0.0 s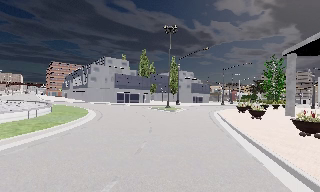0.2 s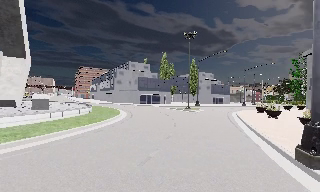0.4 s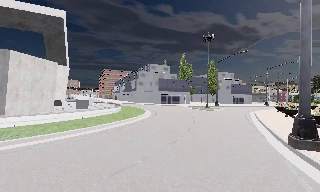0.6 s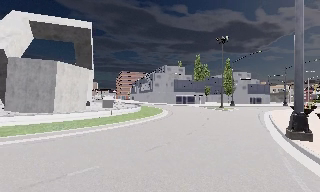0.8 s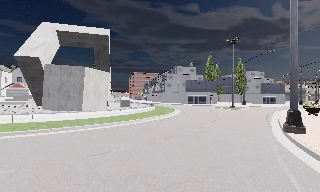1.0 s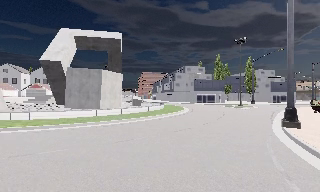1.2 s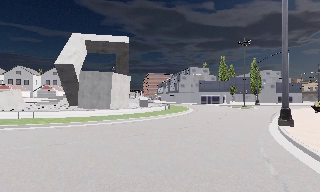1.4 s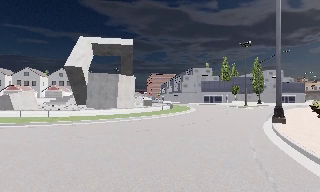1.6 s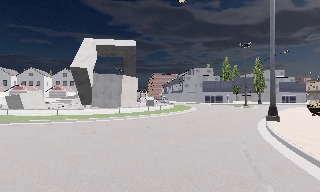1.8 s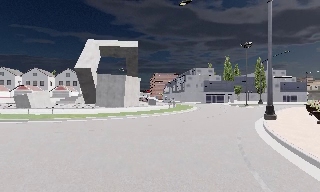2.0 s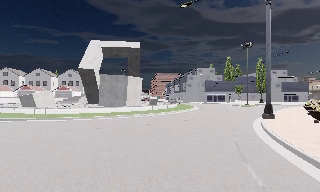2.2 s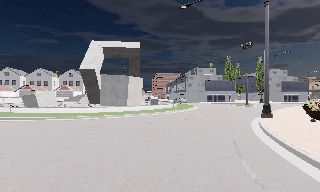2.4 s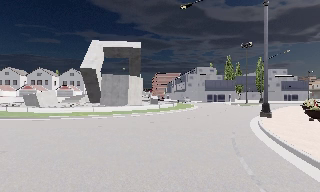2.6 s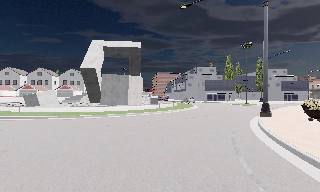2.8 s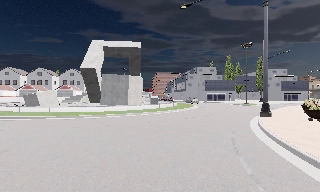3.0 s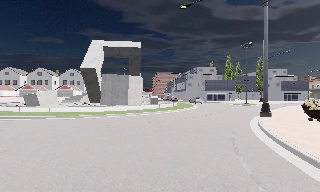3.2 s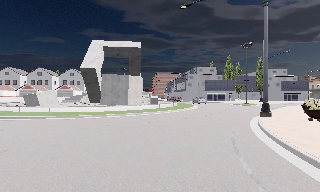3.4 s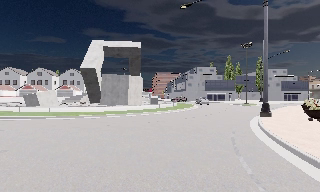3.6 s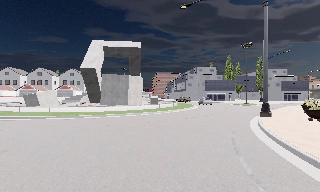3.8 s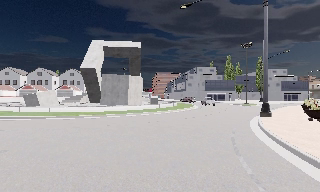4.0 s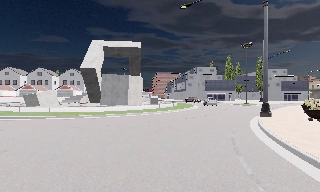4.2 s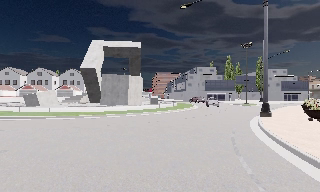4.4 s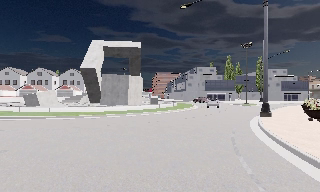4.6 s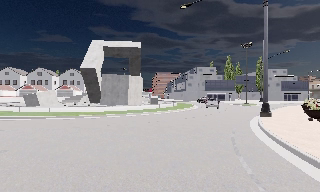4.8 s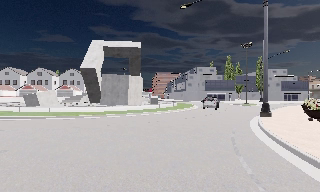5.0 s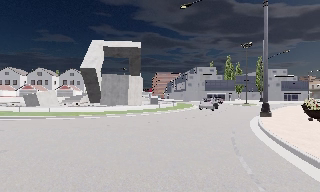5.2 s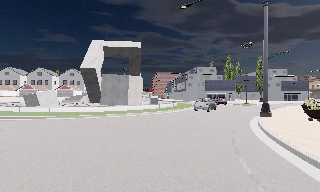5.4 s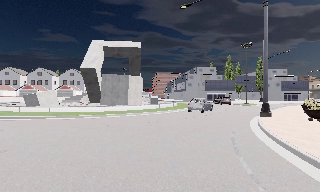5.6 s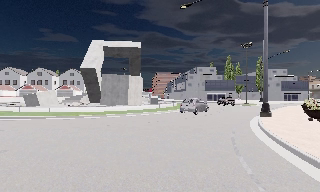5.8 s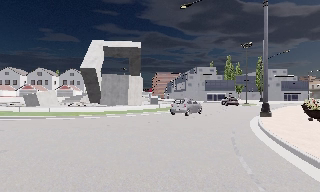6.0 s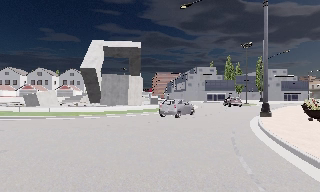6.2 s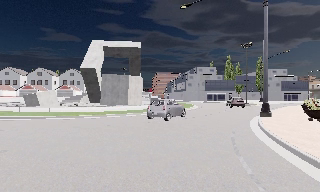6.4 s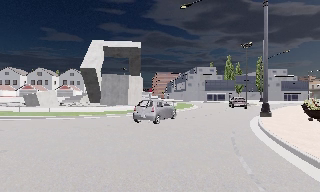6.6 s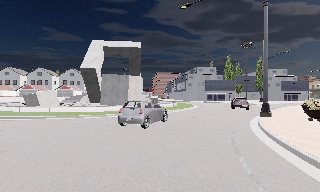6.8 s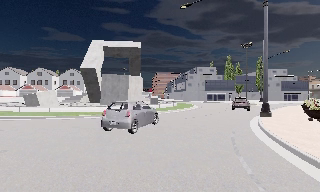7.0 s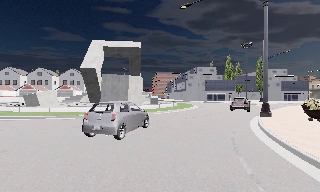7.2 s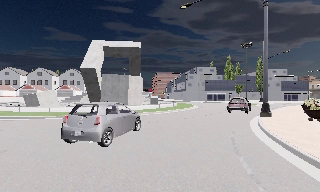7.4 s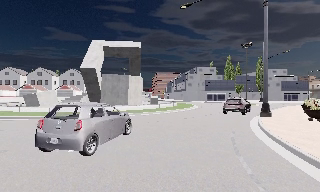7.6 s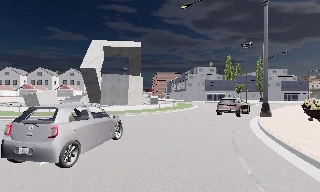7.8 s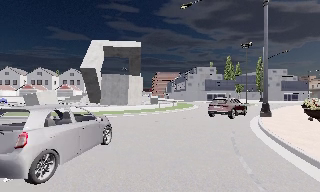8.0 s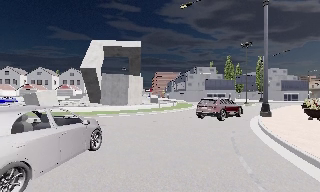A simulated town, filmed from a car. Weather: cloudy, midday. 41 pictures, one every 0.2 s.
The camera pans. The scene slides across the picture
to the right.
The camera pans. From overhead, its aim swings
counterclockwise.
0.0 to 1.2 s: The camera pans to its left, which is counterclockwise from overhead, by about 30 degrees. It travels backward, about 9 m, so what stands in front gets smaller. It loses speed.
1.2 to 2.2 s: The camera travels backward, about 3 m, so what stands in front gets smaller. It loses speed.
2.2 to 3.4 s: The camera shifts only a little, or ends up much as it began.
3.4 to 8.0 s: The camera keeps its place and its aim.
The film runs backward here.
